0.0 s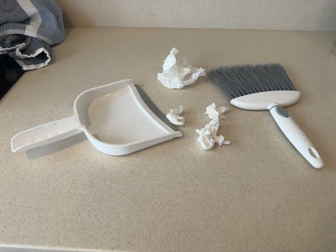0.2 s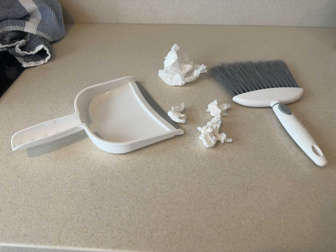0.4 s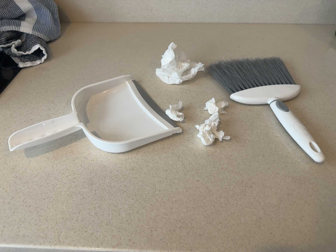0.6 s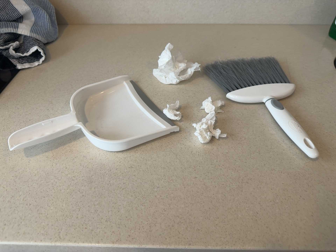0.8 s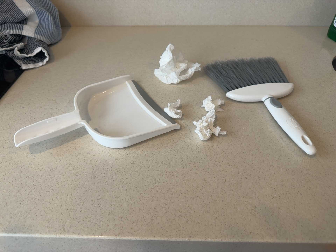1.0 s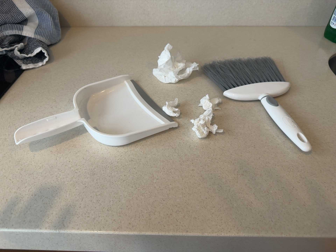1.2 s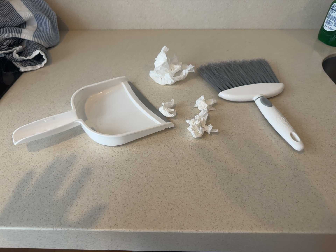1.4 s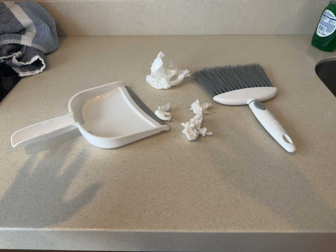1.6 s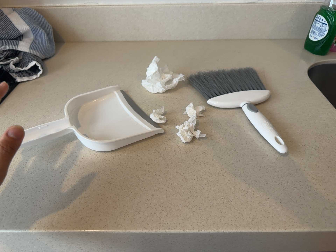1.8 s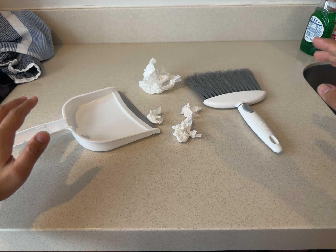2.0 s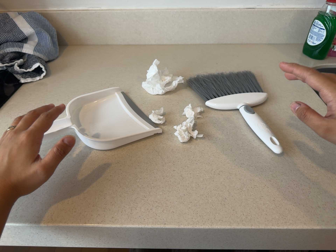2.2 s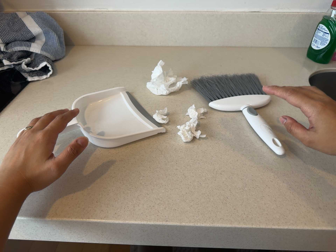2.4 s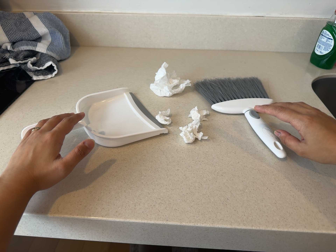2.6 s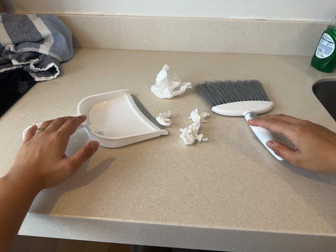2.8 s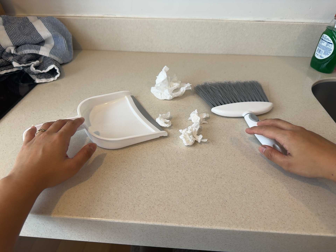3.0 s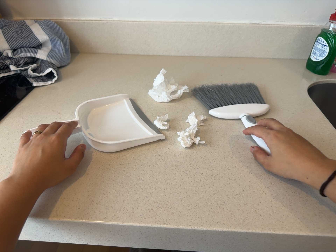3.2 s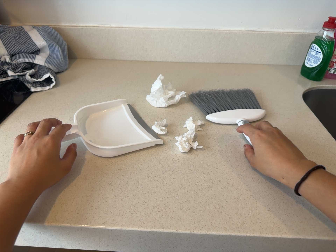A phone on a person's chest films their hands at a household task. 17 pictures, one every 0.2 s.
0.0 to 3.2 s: The camera travels backward, about 9 cm, so what stands in front gets smaller. Its aim tips toward the top of its view by about 10 degrees.
The film runs forward here.
